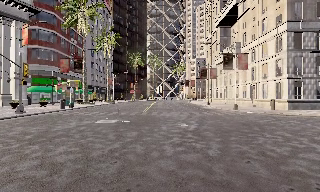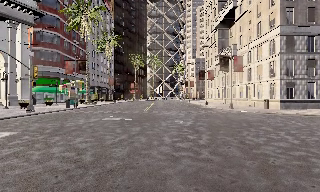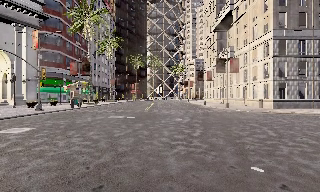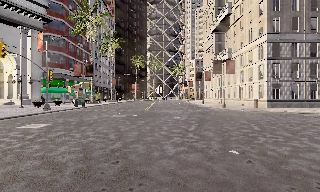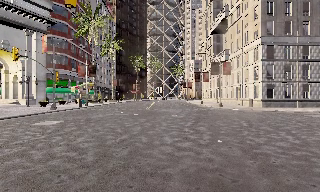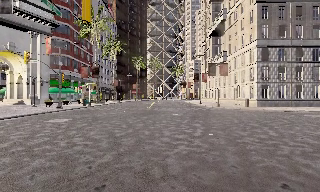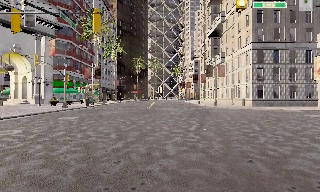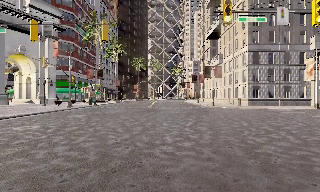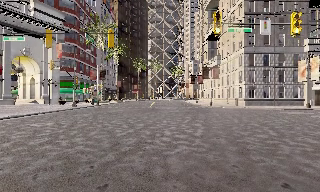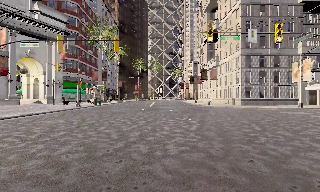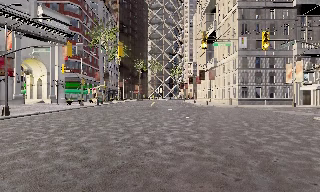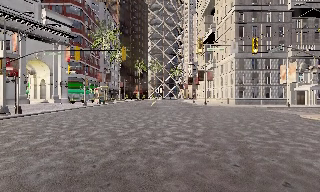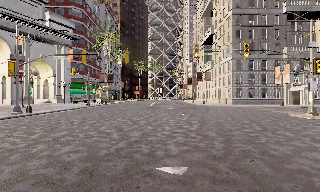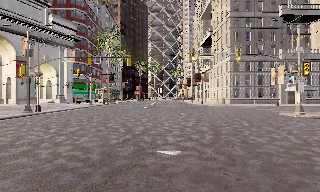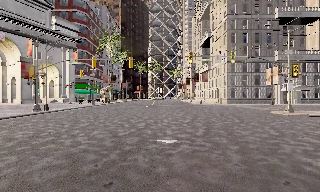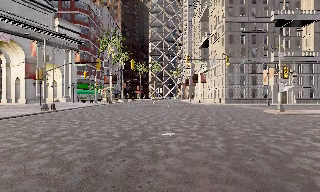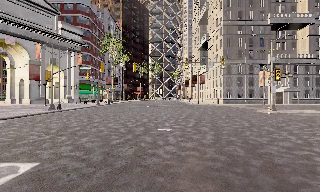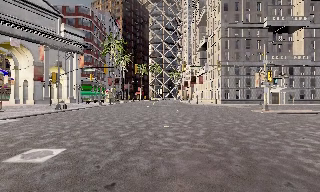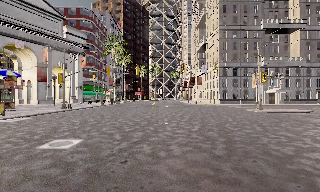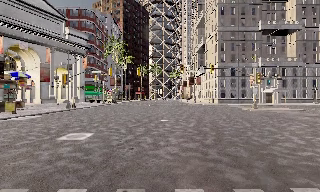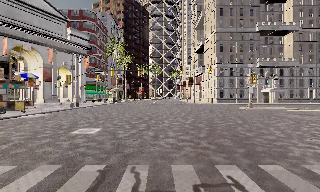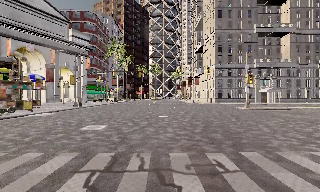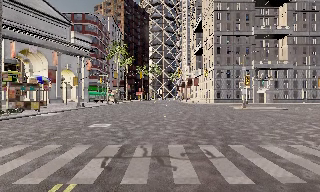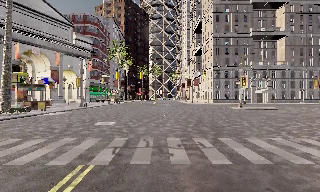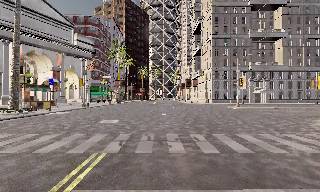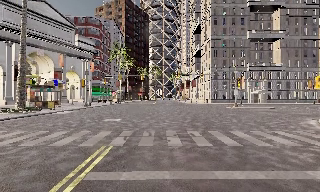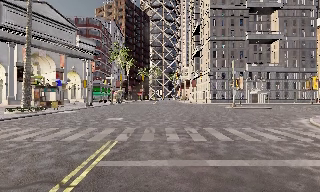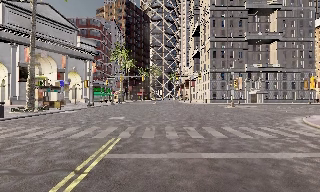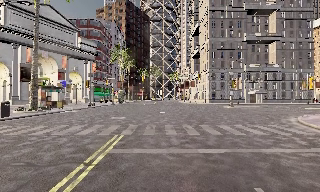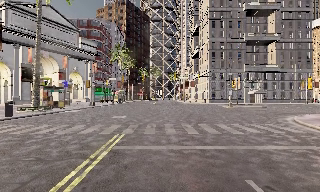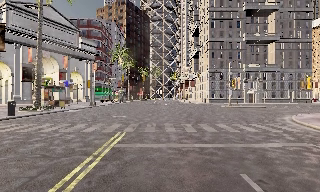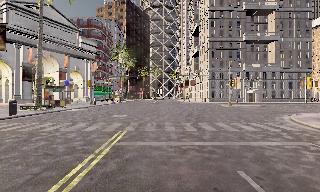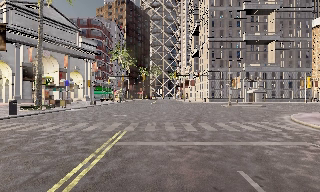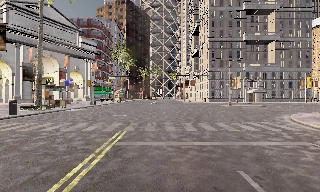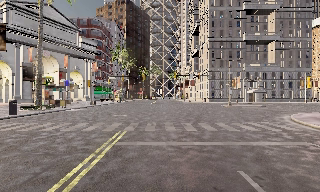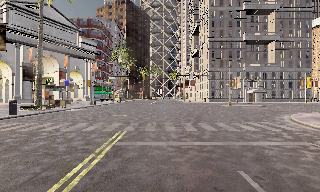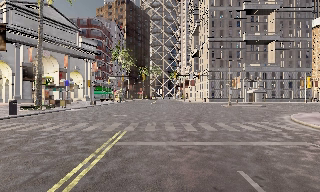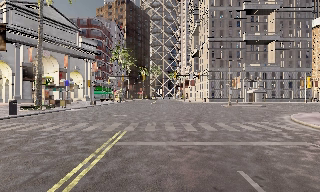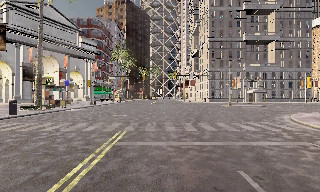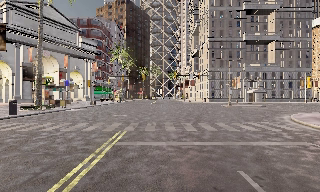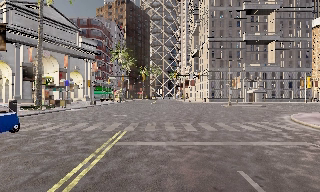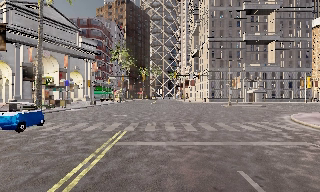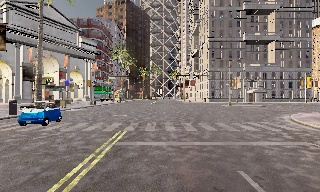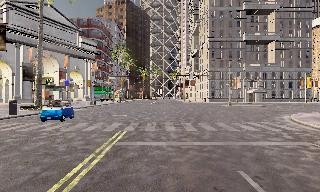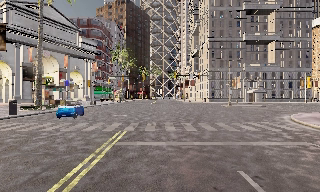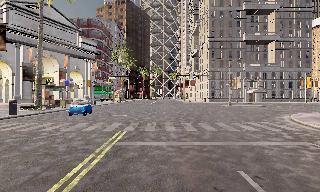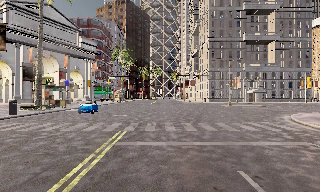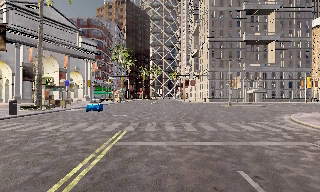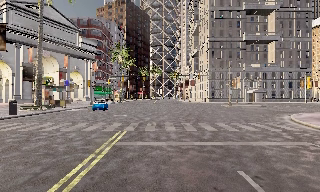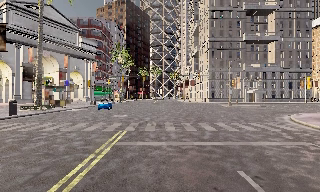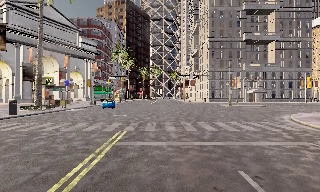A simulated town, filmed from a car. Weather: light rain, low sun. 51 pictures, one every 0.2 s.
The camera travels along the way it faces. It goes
backward.
0.0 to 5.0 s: The camera travels backward, about 25 m, so what stands in front gets smaller.
5.0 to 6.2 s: The camera travels backward, about 2 m, so what stands in front gets smaller. It loses speed.
6.2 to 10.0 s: The camera keeps its place and its aim.
The film runs backward here.
